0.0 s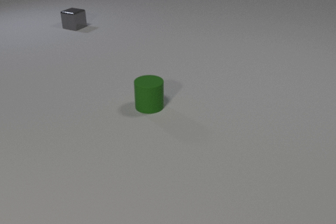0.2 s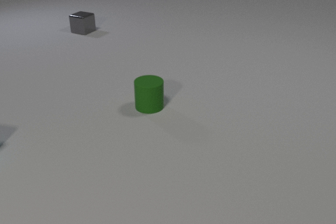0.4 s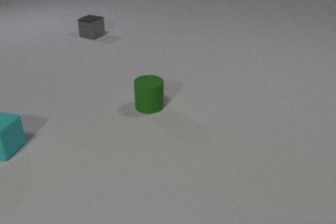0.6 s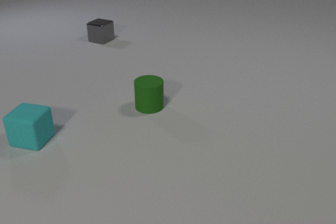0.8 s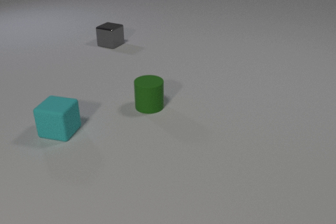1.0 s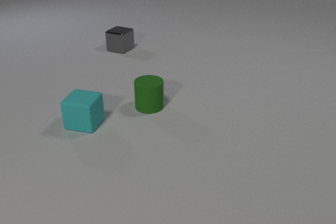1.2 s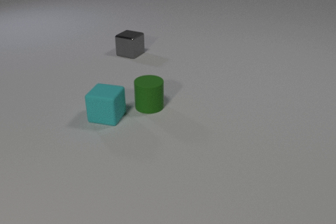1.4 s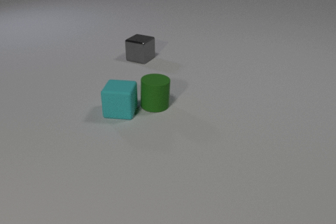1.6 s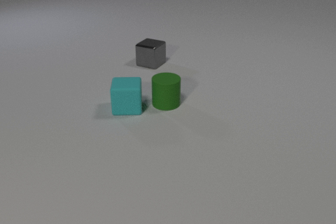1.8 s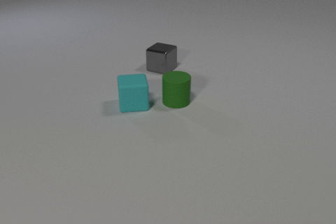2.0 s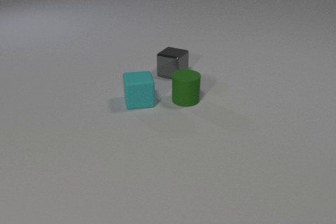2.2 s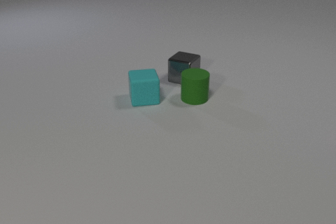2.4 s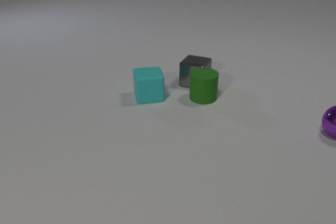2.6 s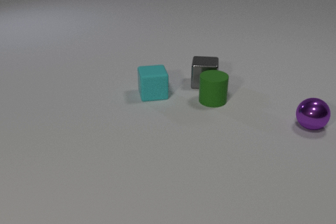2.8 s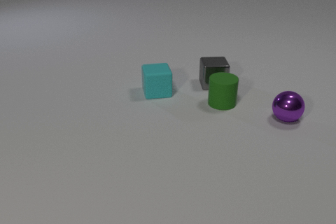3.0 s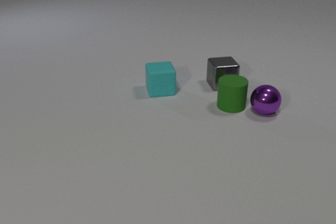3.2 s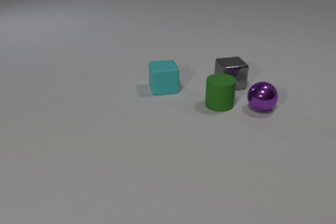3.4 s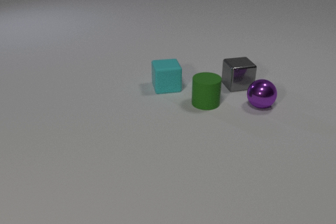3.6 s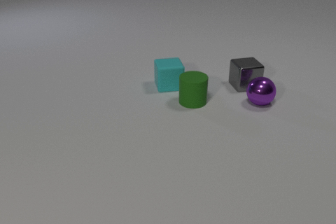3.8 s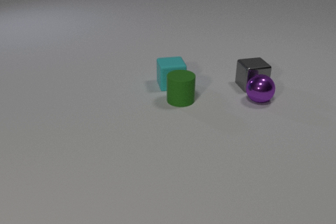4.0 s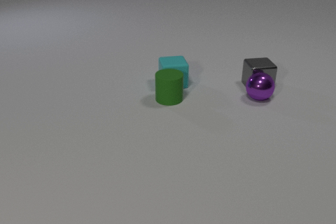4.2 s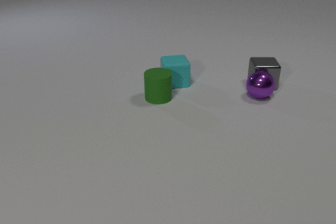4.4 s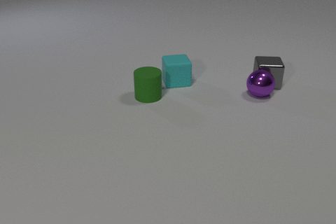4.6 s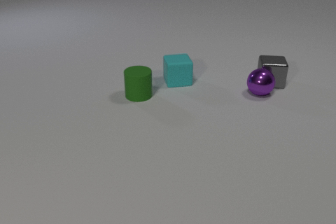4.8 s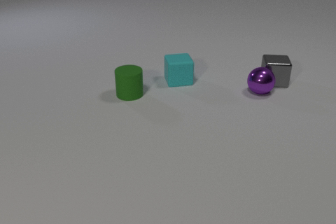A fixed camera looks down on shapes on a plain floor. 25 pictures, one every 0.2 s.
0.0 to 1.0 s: The cyan rubber cube comes in at the left edge, slides to the right. The gray metal cube slides toward the camera and to the right.
1.0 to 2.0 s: The cyan rubber cube slides to the right and away from the camera, spins counterclockwise seen from above by about 30 degrees, its near face sliding to the right. The green rubber cylinder slides to the right. The gray metal cube slides toward the camera and to the right. The cyan rubber cube and the green rubber cylinder collide.
2.0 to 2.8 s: The cyan rubber cube slides away from the camera and to the right. The green rubber cylinder slides to the right. The gray metal cube slides to the right and toward the camera, spins so that its near face slides to the right, counterclockwise seen from above. The purple metal sphere comes in at the right edge, rolls to the left. The green rubber cylinder and the gray metal cube collide.
2.8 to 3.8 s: The cyan rubber cube slides away from the camera and to the right. The green rubber cylinder slides to the left. The gray metal cube slides to the right. The purple metal sphere rolls away from the camera and to the left. The green rubber cylinder and the purple metal sphere collide.
3.8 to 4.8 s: The cyan rubber cube slides away from the camera and to the right. The green rubber cylinder slides to the left. The gray metal cube slides to the right and away from the camera. The purple metal sphere rolls away from the camera. The gray metal cube and the purple metal sphere collide.
How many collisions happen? 4.
How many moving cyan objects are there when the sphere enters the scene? 1.
What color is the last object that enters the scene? purple.
